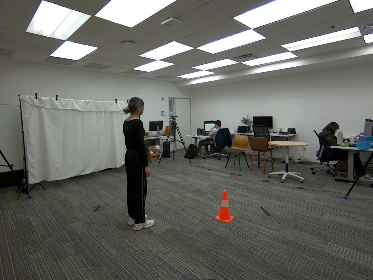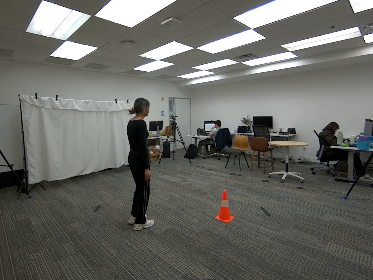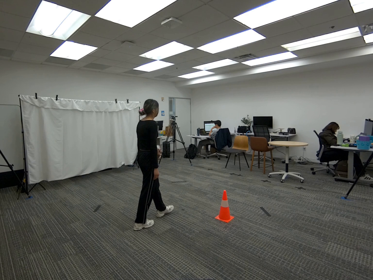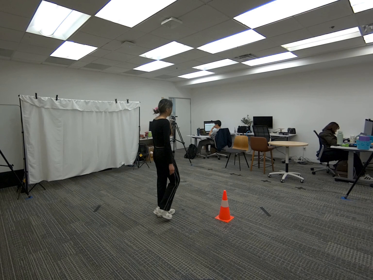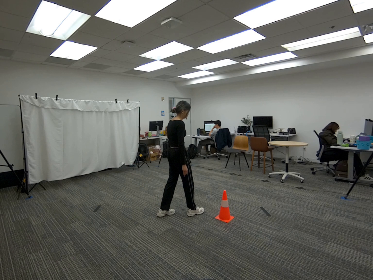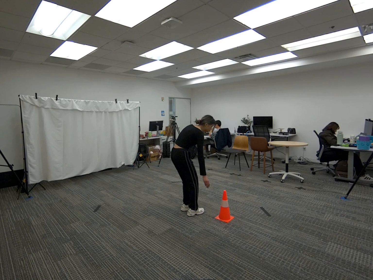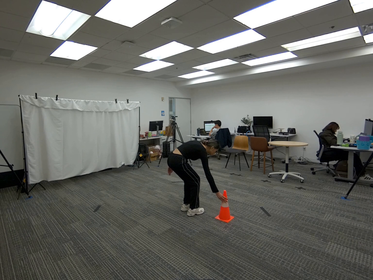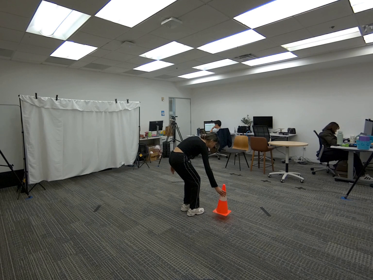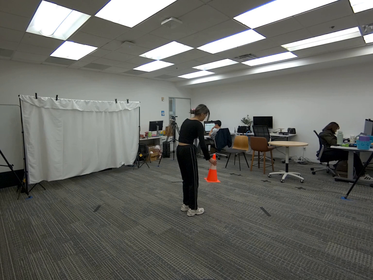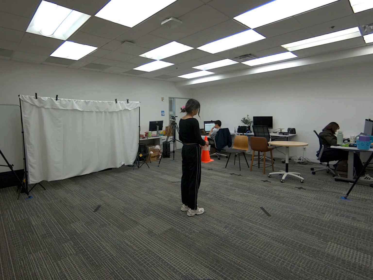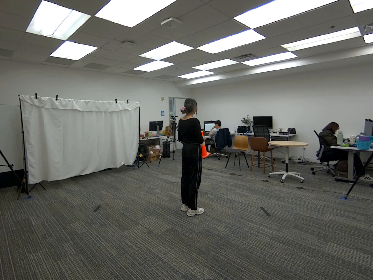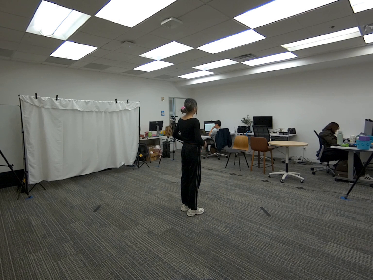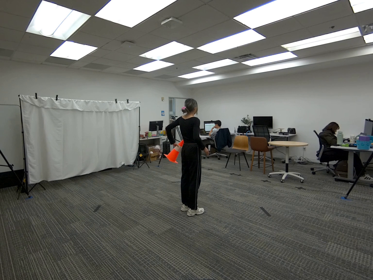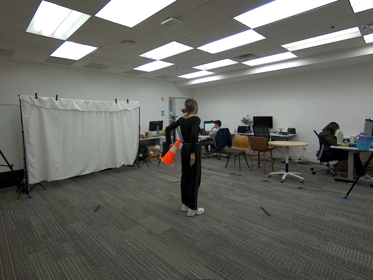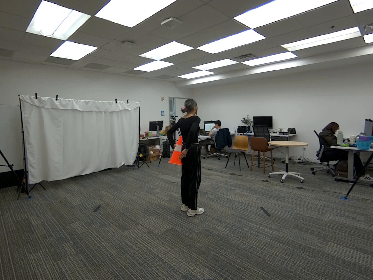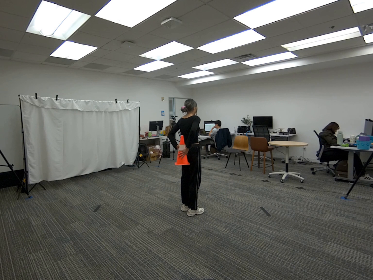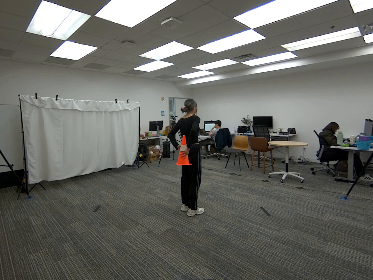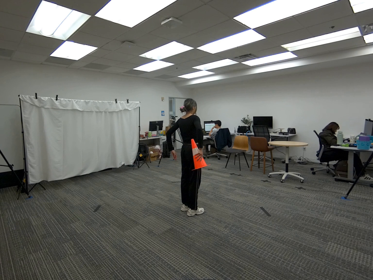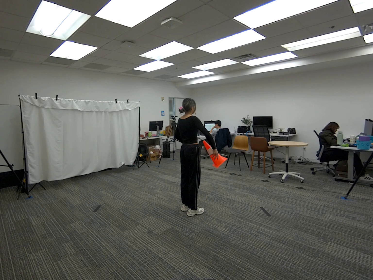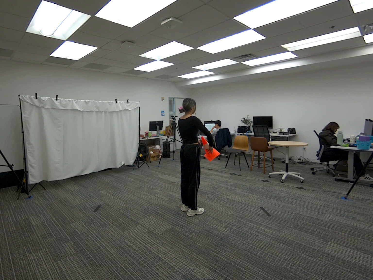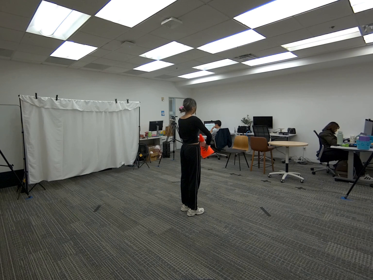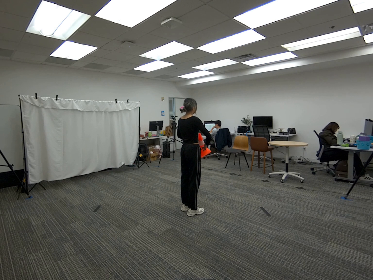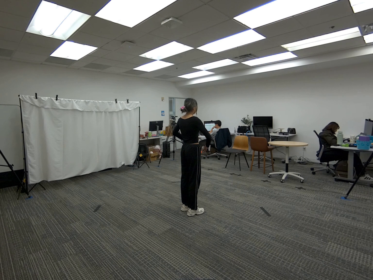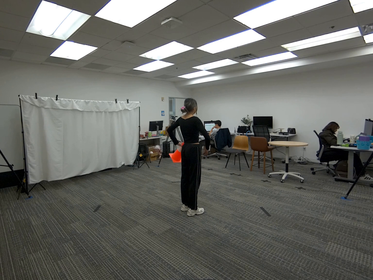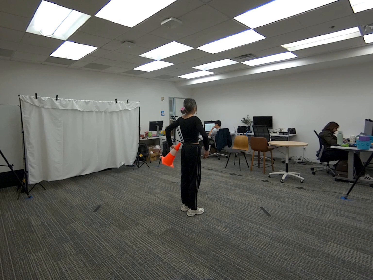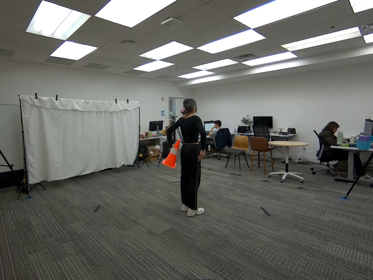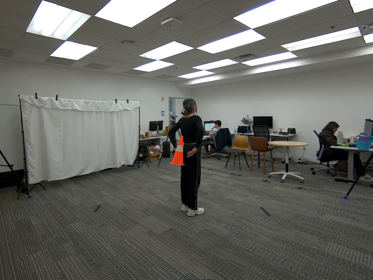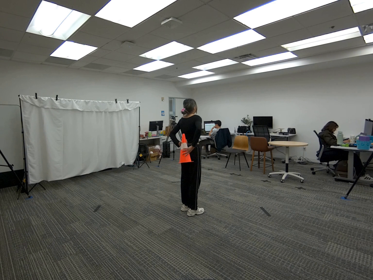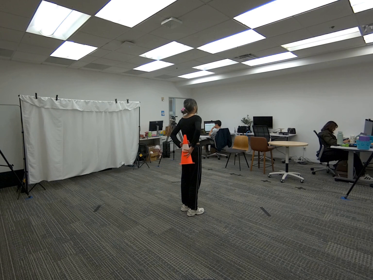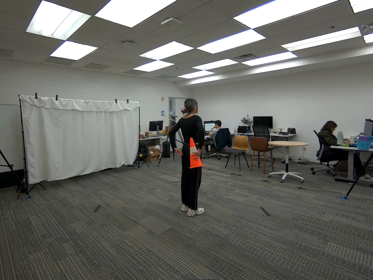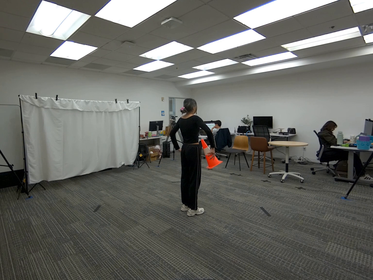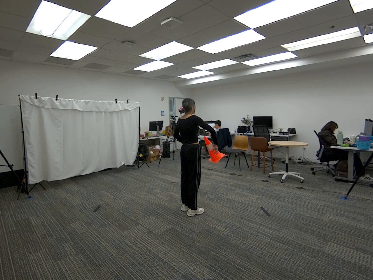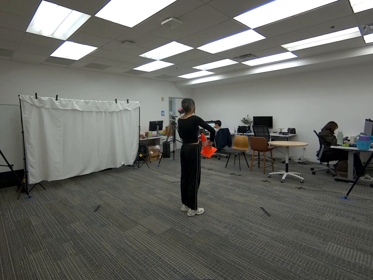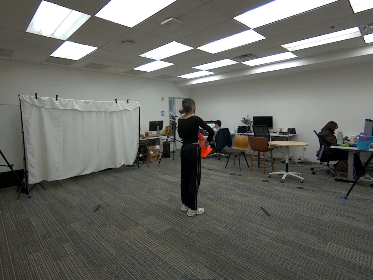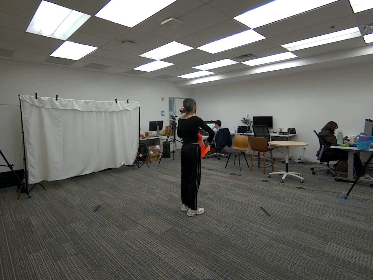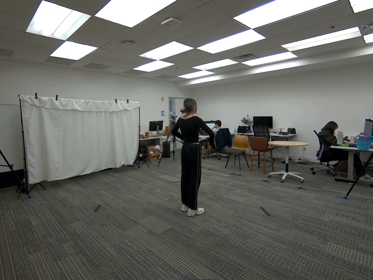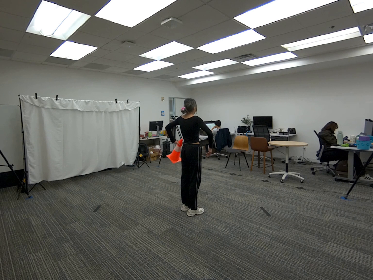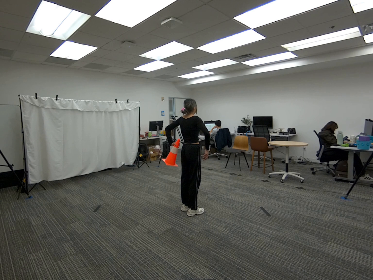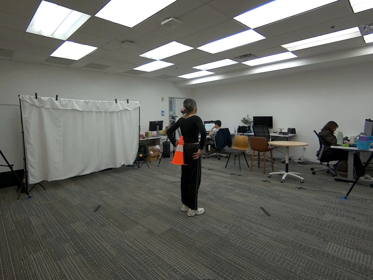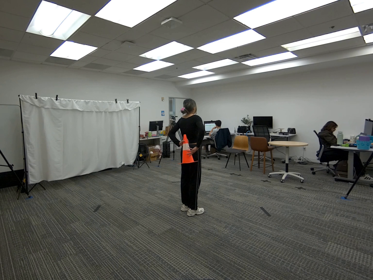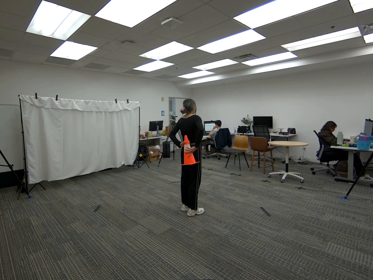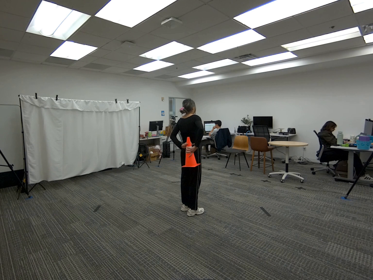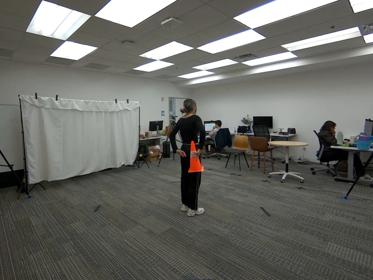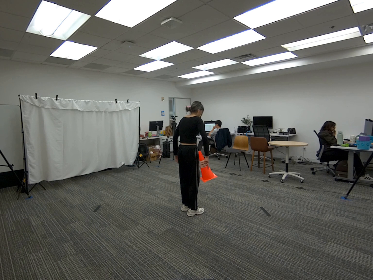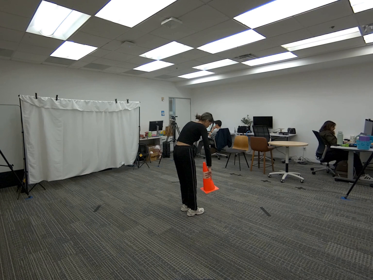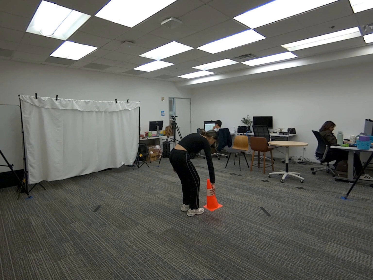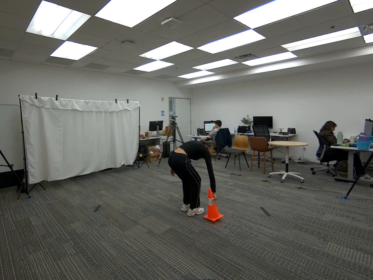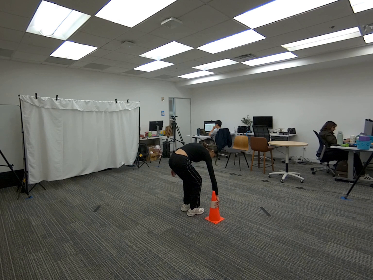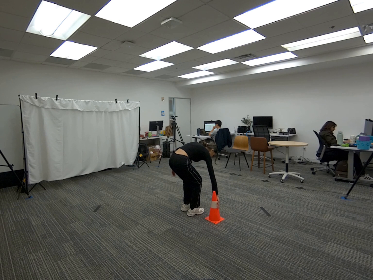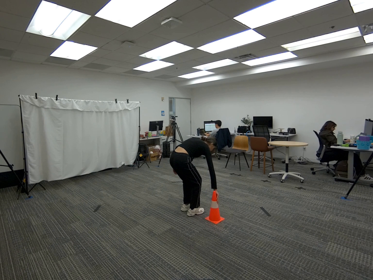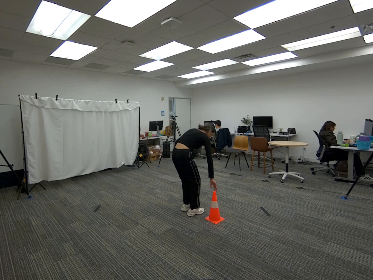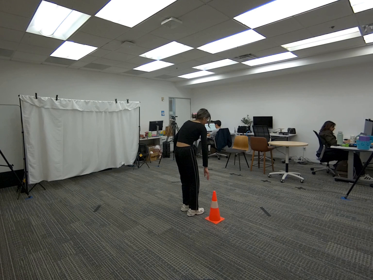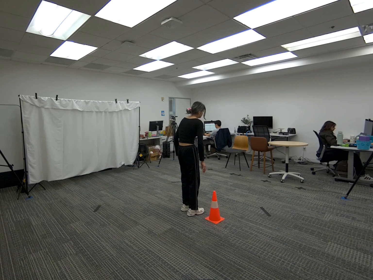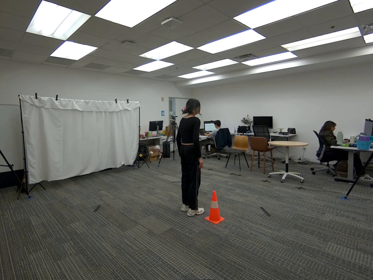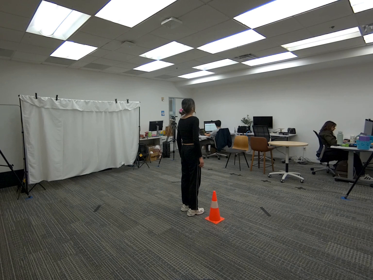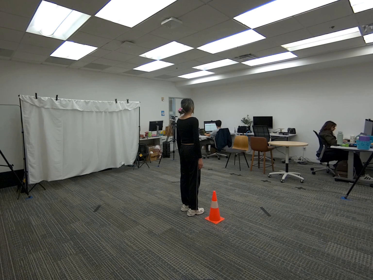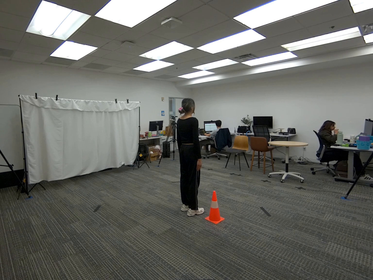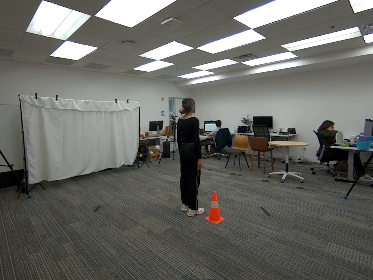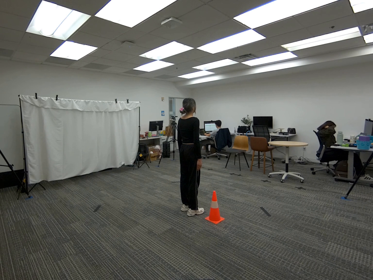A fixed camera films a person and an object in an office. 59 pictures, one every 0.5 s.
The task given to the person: Walk to the traffic cone on the ground, pick up the cone with both hands and rotate the cone around your body. Place cone back on the ground when finish.
